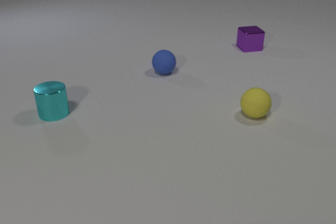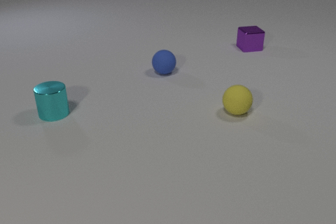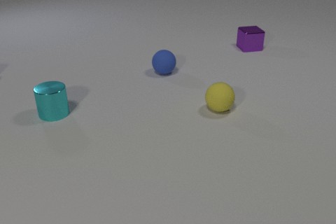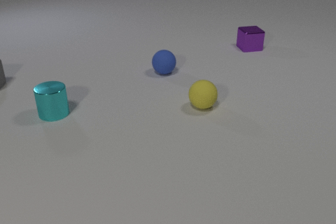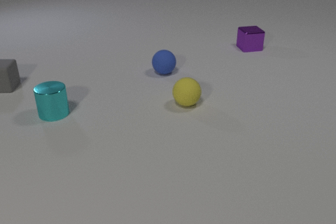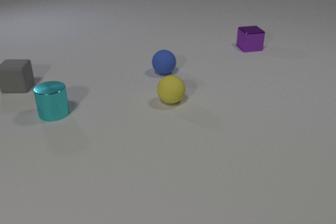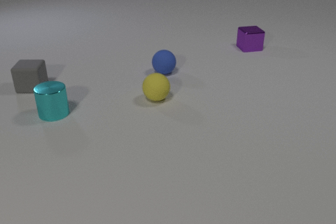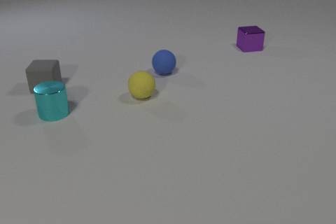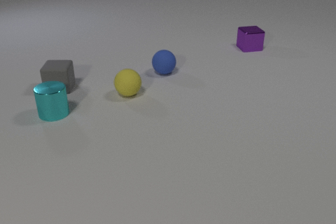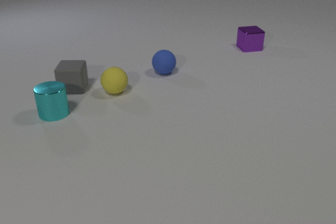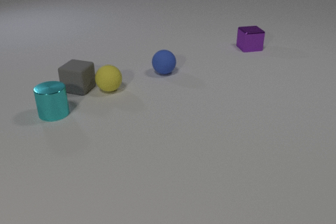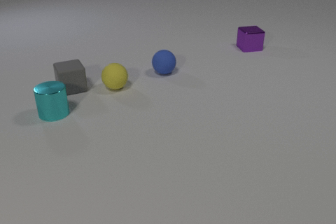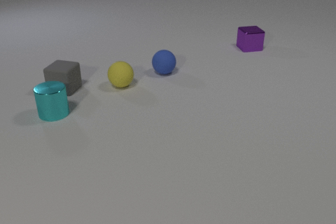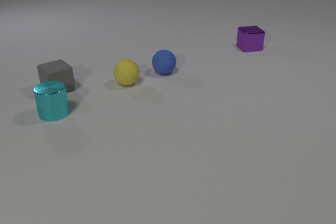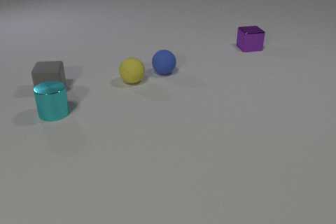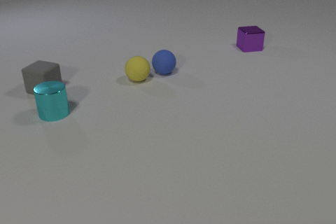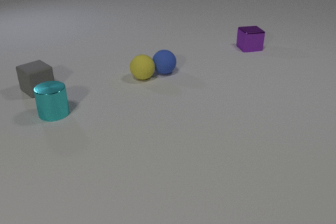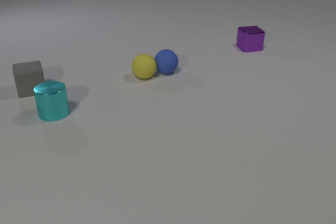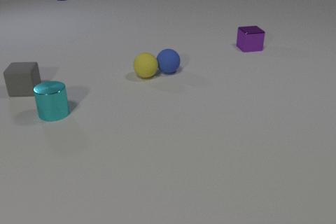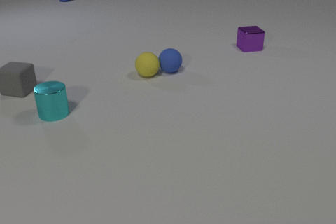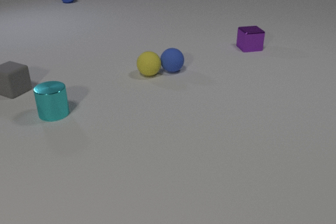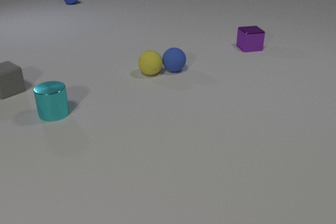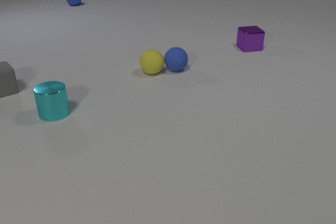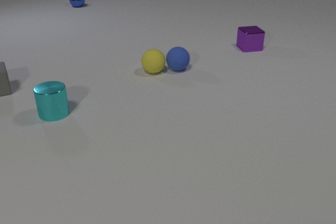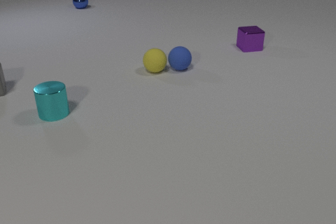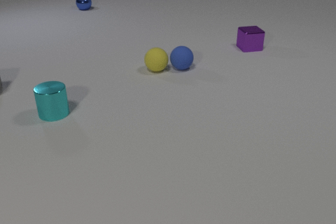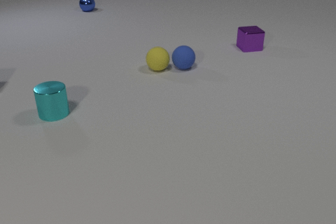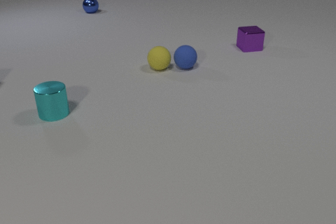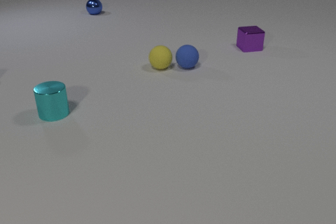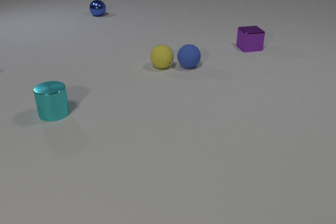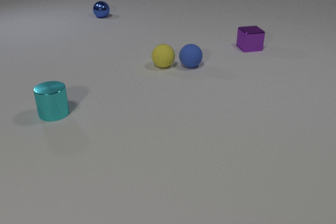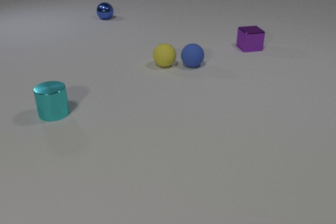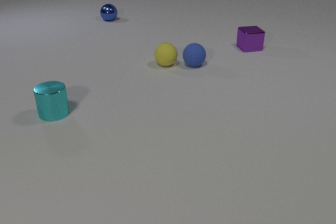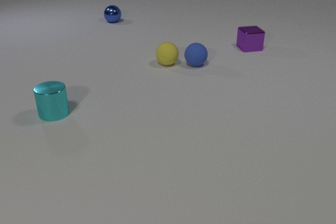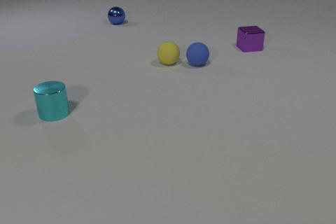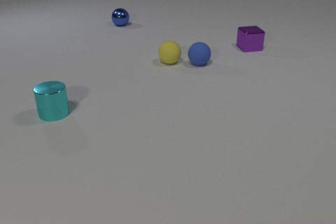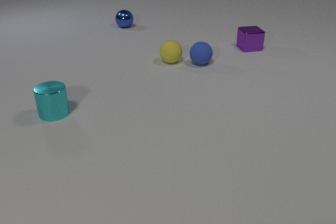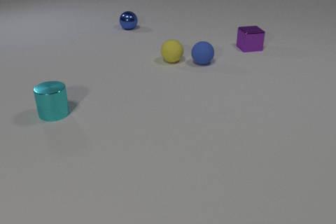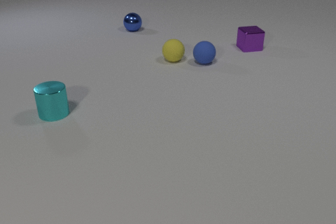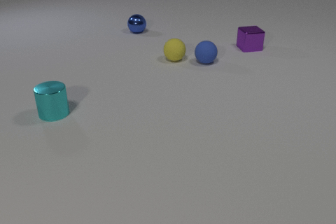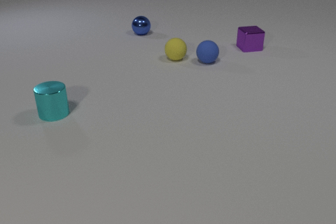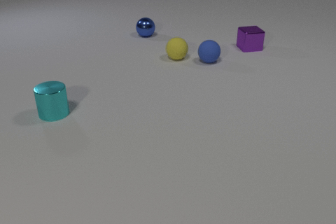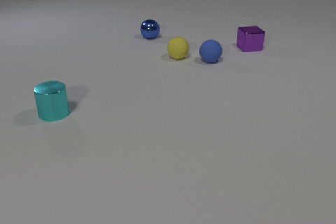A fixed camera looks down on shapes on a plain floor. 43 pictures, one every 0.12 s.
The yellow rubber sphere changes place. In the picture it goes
away from the camera.
The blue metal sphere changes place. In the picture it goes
toward the camera.
0.00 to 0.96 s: The gray rubber cube comes in at the left edge, slides to the right and toward the camera. The yellow rubber sphere rolls to the left.
0.96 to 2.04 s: The gray rubber cube slides to the left. The yellow rubber sphere rolls away from the camera and to the right. The gray rubber cube and the yellow rubber sphere collide. The yellow rubber sphere and the blue rubber sphere collide.
2.04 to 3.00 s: The gray rubber cube slides to the left. The yellow rubber sphere rolls away from the camera and to the right. The blue rubber sphere rolls to the right and away from the camera. The blue metal sphere comes in at the top edge, rolls toward the camera and to the right.
3.00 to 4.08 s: The gray rubber cube leaves at the left edge. The yellow rubber sphere rolls away from the camera and to the right. The blue rubber sphere rolls to the right and away from the camera. The blue metal sphere rolls toward the camera and to the right.
4.08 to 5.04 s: The yellow rubber sphere rolls away from the camera and to the right. The blue rubber sphere rolls to the right and away from the camera. The blue metal sphere rolls toward the camera and to the right.
What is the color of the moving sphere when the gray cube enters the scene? yellow.
What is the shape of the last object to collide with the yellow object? sphere.
What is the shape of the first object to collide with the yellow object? cube.
